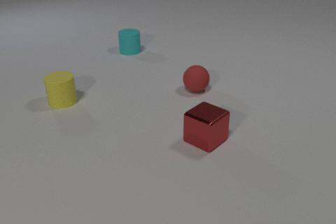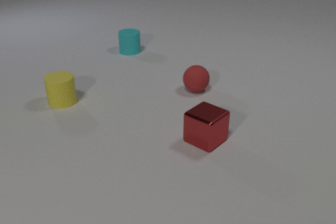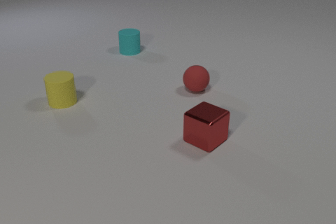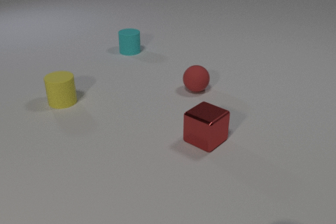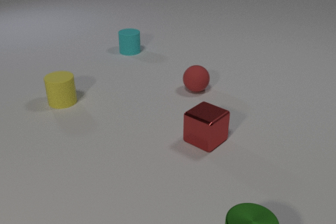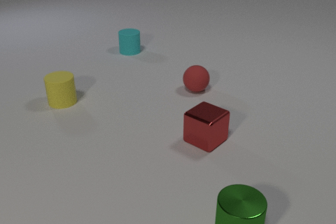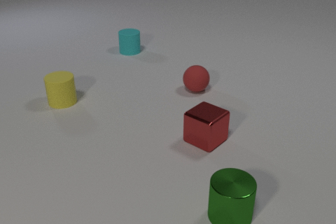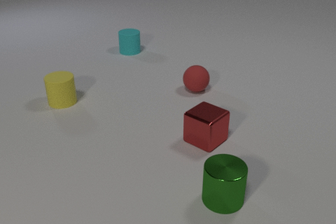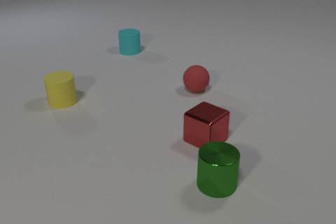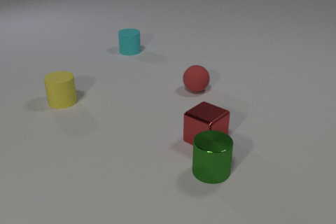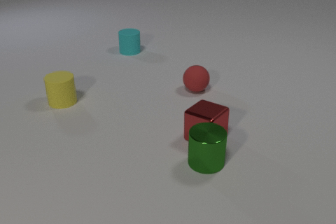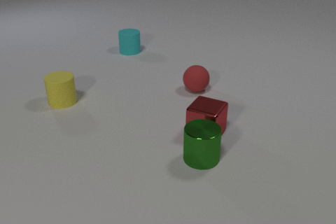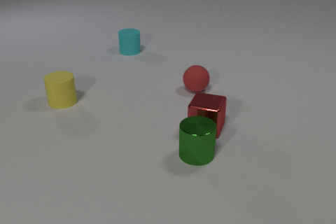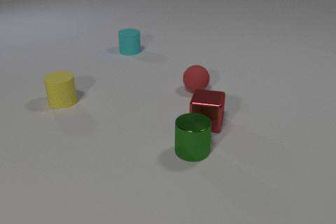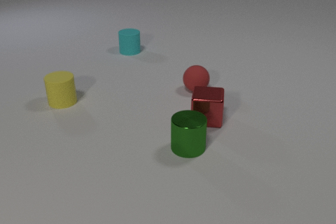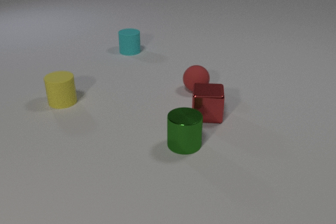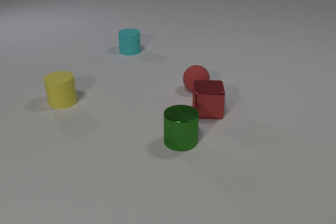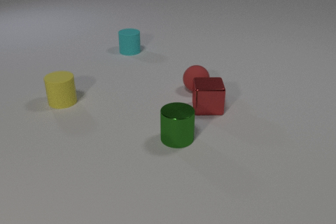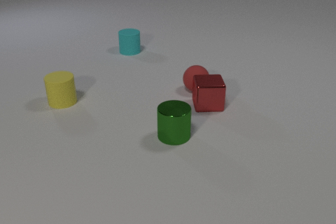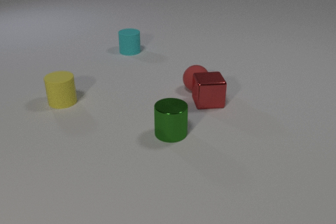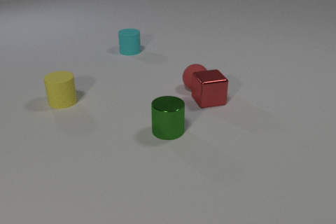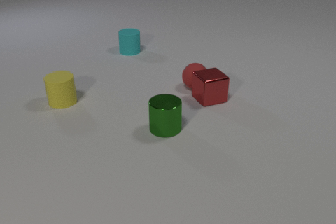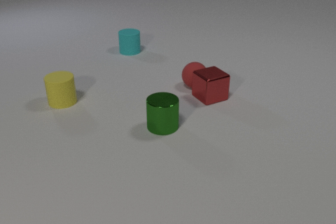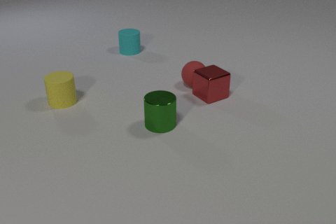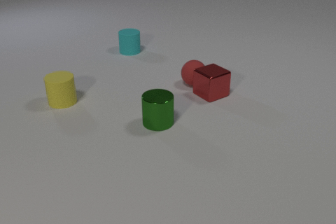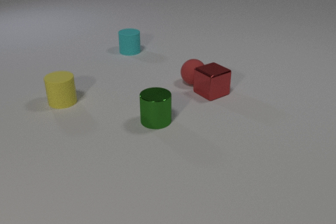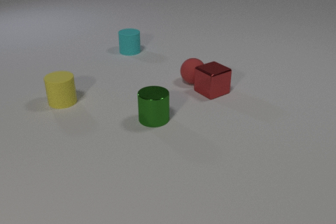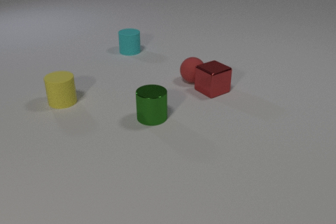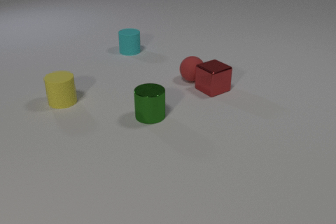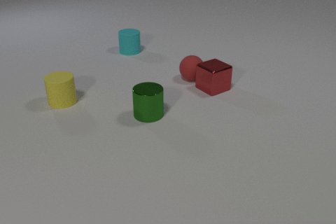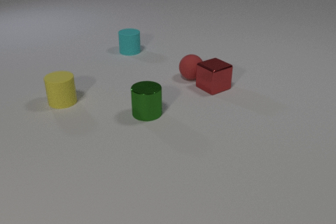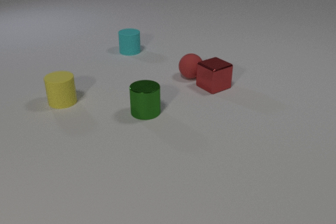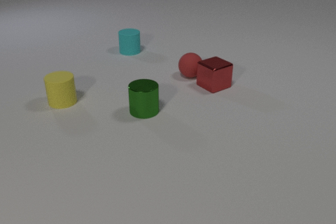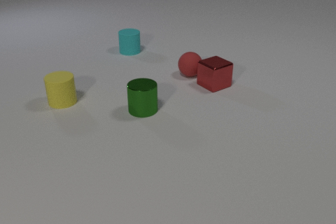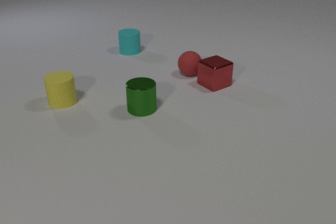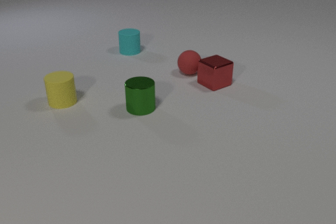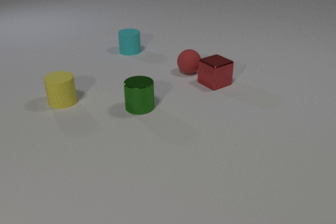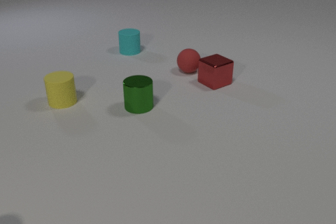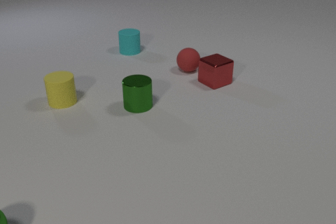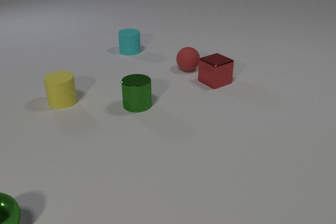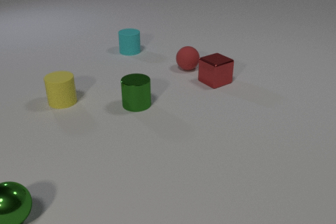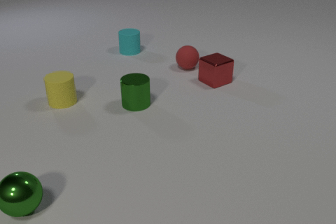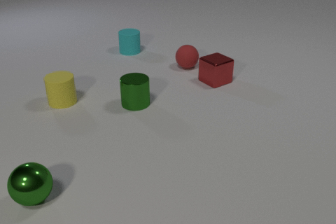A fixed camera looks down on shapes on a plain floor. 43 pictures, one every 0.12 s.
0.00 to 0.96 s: The green metal cylinder comes in at the bottom edge, slides away from the camera.
0.96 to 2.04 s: The green metal cylinder slides away from the camera and to the left. The red metal cube slides away from the camera, spins so that its near face slides to the right, counterclockwise seen from above. The green metal cylinder and the red metal cube collide.
2.04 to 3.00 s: The green metal cylinder slides away from the camera and to the left. The red metal cube slides away from the camera, spins so that its near face slides to the right, counterclockwise seen from above. The red rubber sphere rolls away from the camera. The red metal cube and the red rubber sphere collide.
3.00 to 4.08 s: The green metal cylinder slides away from the camera and to the left. The red metal cube slides away from the camera. The red rubber sphere rolls away from the camera.
4.08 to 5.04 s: The green metal cylinder slides away from the camera and to the left. The red metal cube slides away from the camera. The green metal sphere comes in at the left edge, rolls to the right and away from the camera. The red rubber sphere rolls away from the camera.
How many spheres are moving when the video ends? 2.
What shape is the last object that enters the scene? sphere.
Are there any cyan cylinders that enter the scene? no.
